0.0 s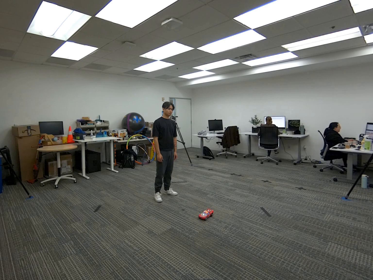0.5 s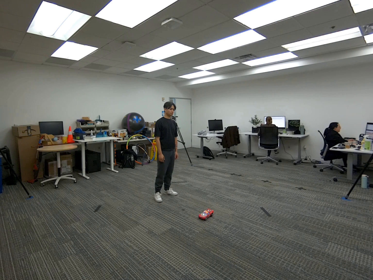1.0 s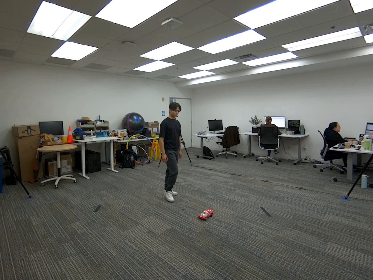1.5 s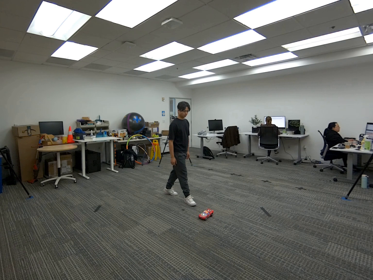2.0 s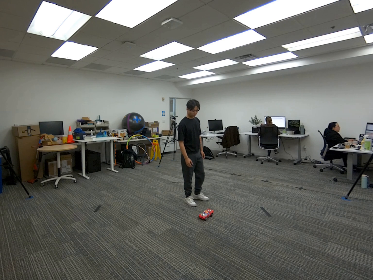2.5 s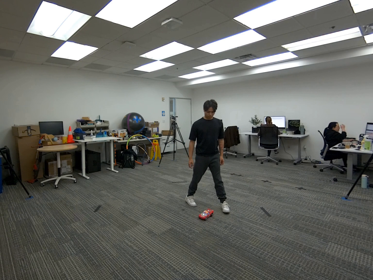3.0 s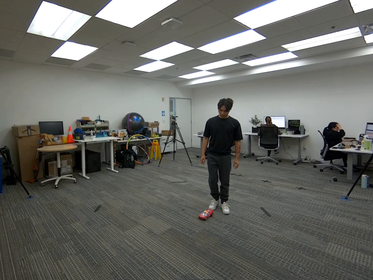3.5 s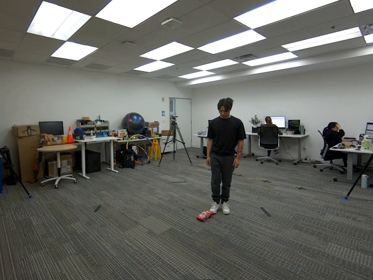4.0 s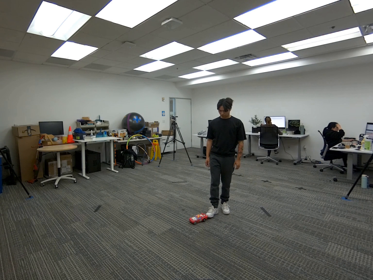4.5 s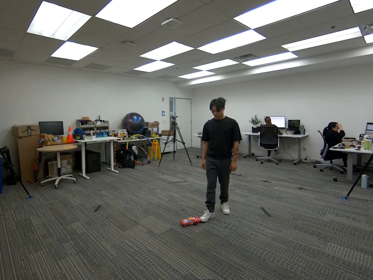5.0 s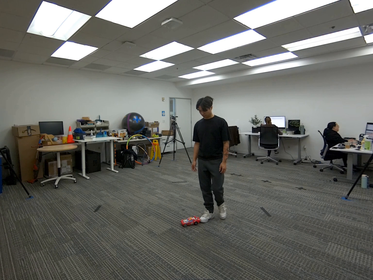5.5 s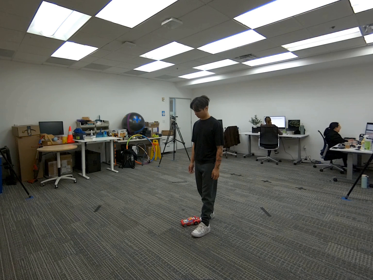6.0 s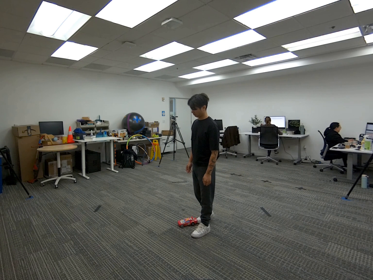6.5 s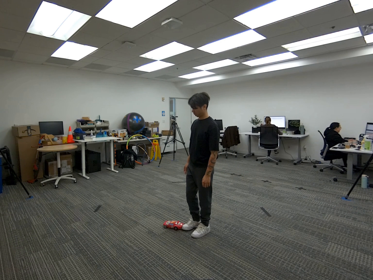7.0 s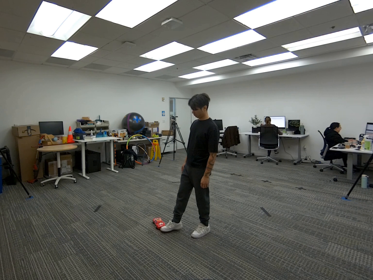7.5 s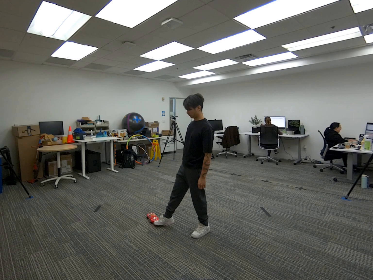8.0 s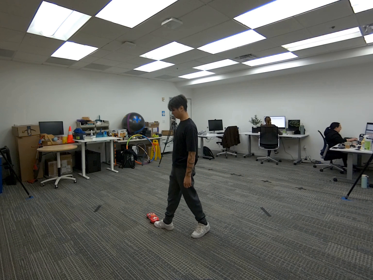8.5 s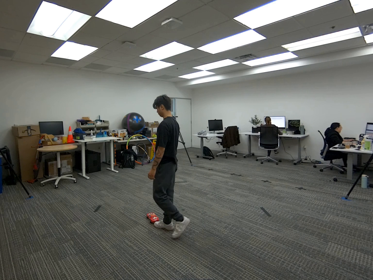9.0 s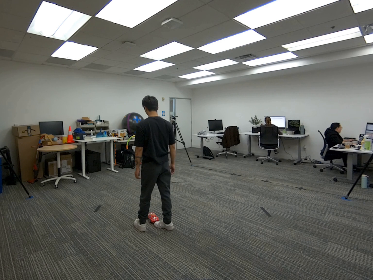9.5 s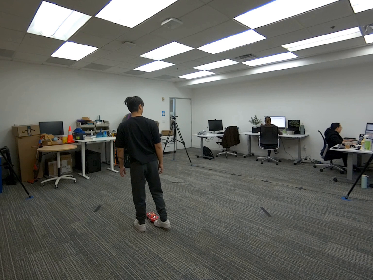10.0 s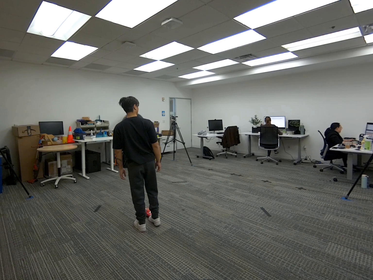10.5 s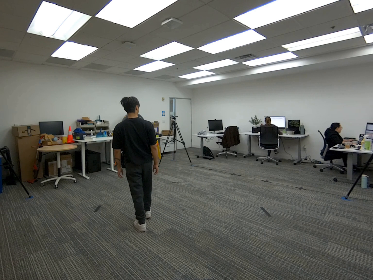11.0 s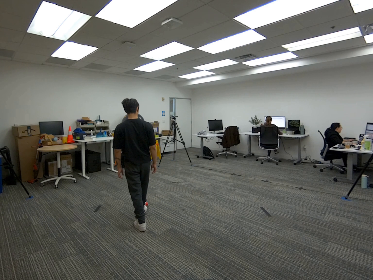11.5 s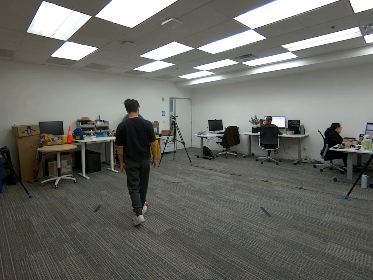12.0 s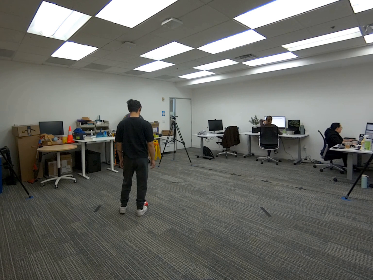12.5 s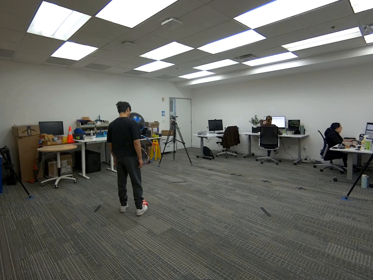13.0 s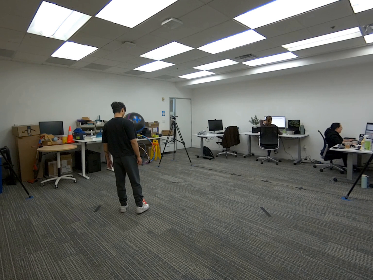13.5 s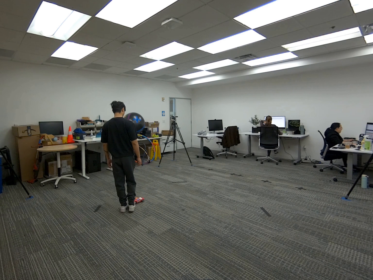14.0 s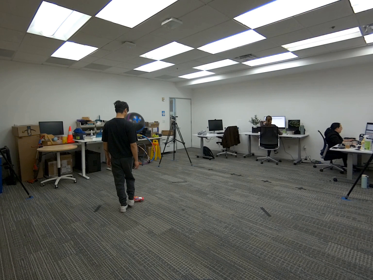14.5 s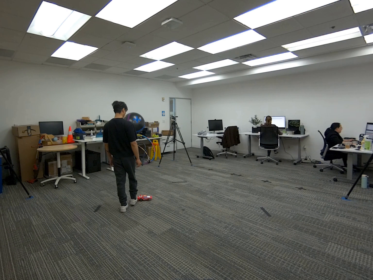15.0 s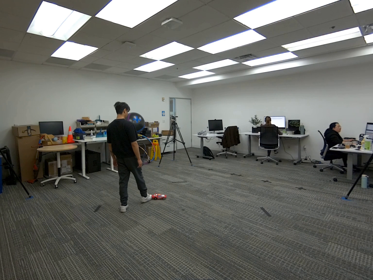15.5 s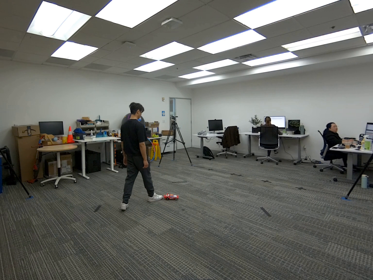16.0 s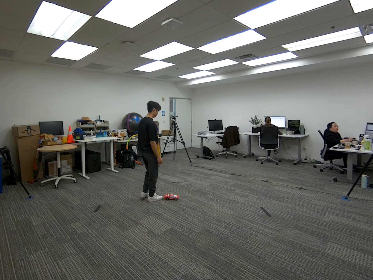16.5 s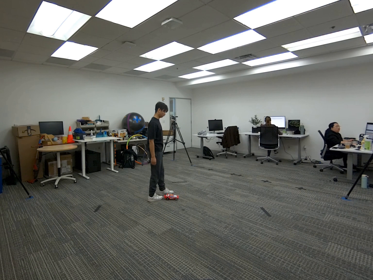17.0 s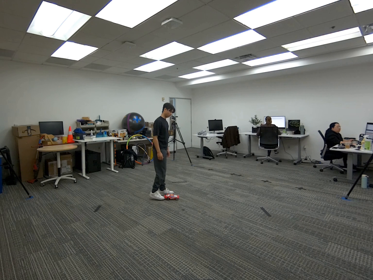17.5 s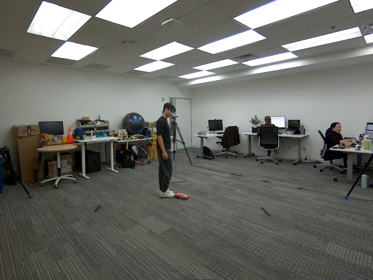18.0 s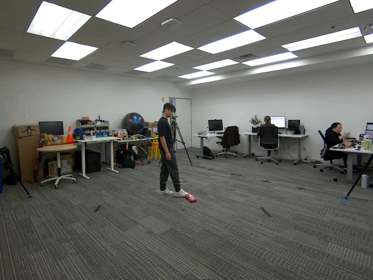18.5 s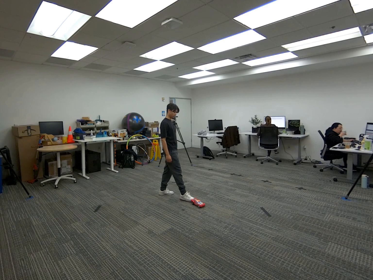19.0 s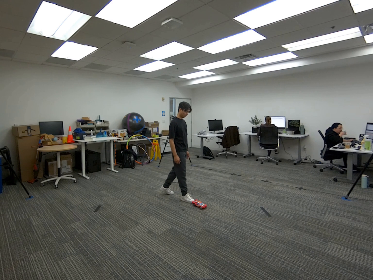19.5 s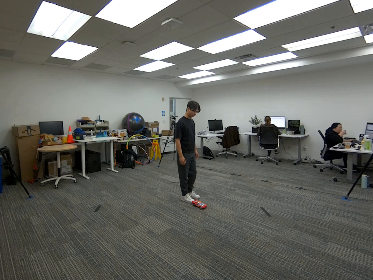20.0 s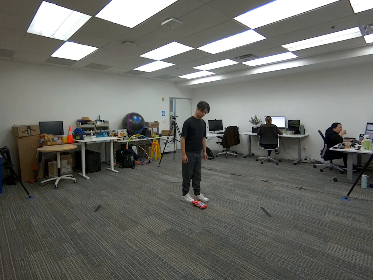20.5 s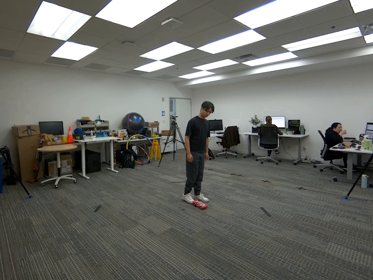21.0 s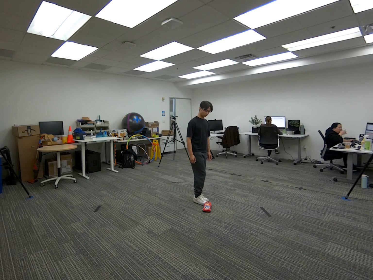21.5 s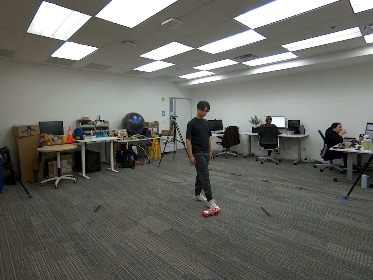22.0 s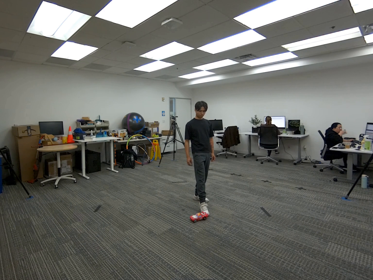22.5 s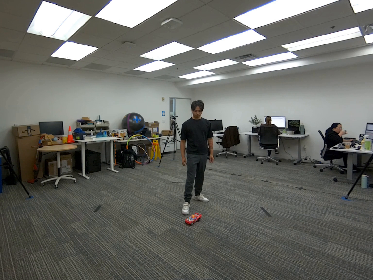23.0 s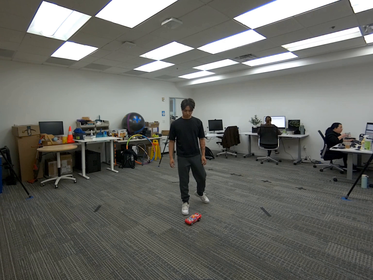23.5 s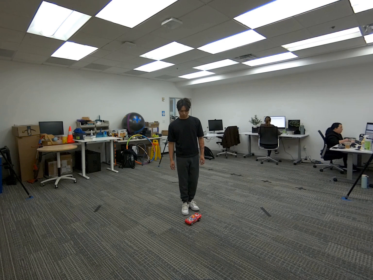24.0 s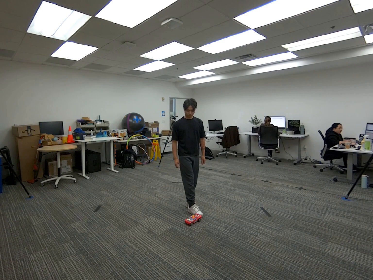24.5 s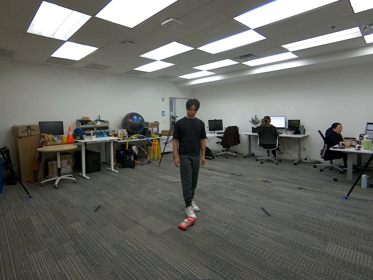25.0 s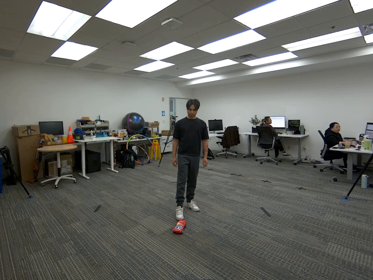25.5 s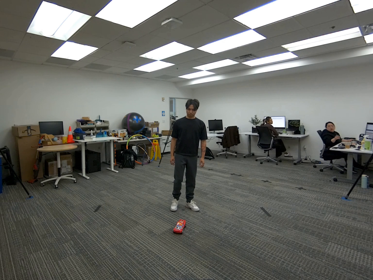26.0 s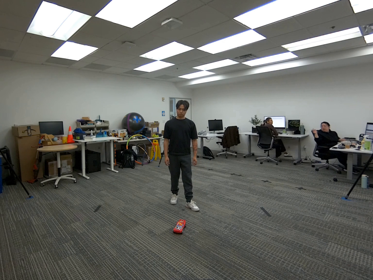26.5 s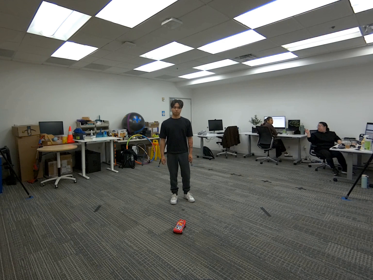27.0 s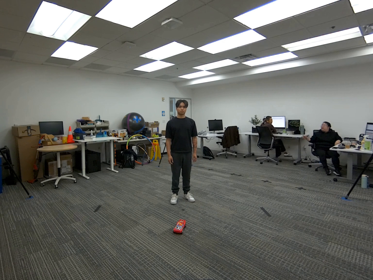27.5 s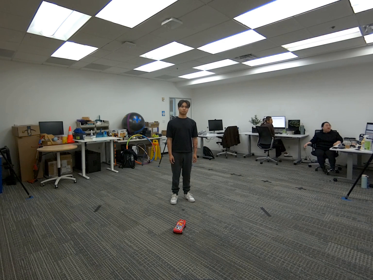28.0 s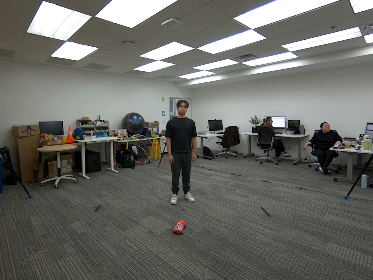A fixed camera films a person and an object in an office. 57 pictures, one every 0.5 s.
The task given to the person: Walk to the toy car on the ground, use your right foot to push the toy car around the bounding area.
